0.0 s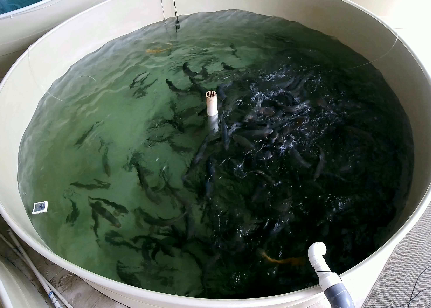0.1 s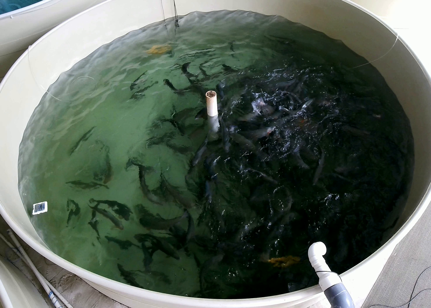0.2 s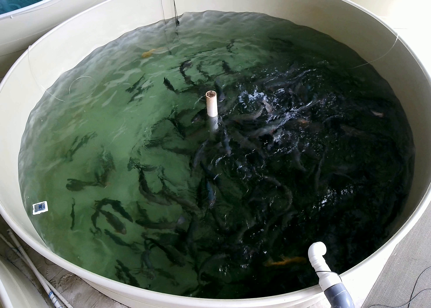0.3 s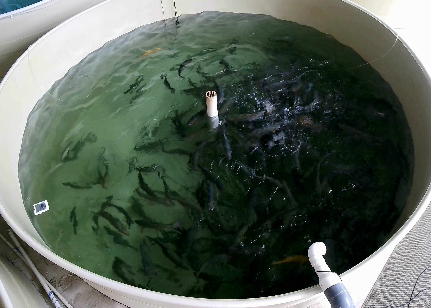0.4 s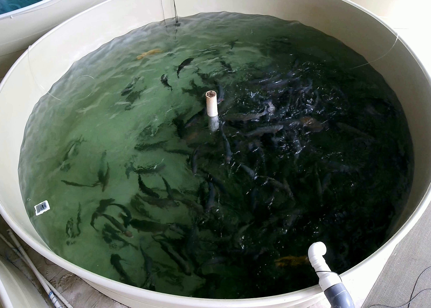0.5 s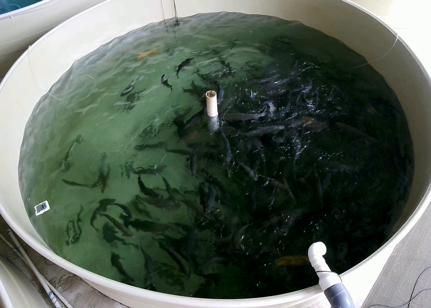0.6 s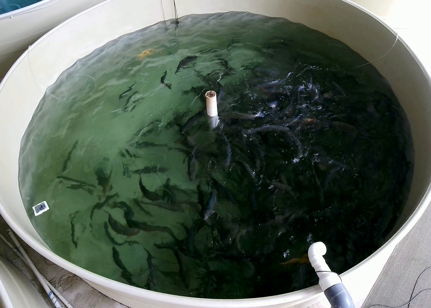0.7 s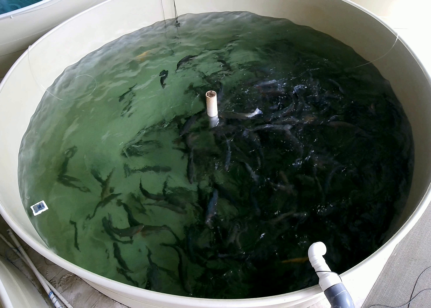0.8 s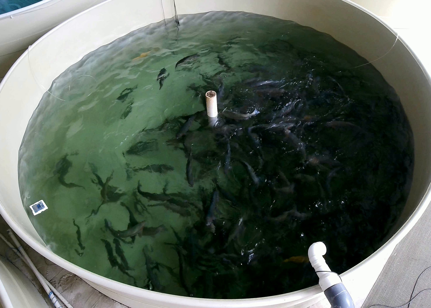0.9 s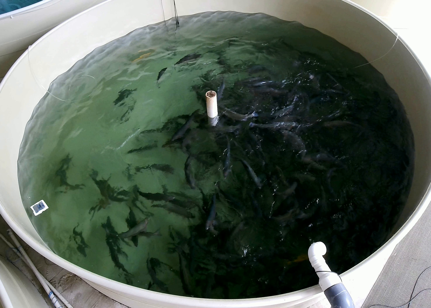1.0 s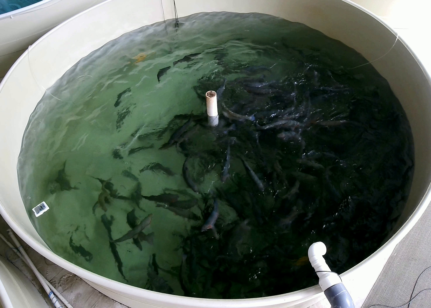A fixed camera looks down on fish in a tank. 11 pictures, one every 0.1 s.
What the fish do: Weak feeding.
